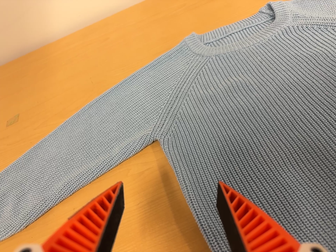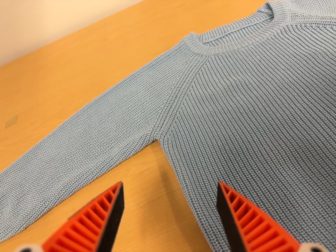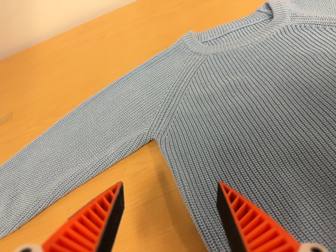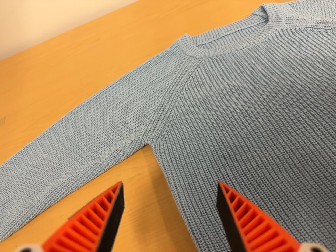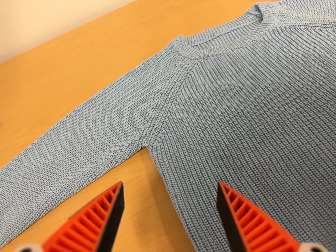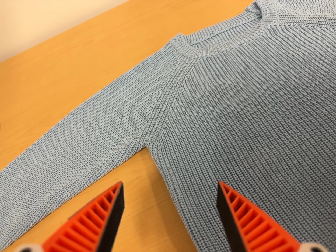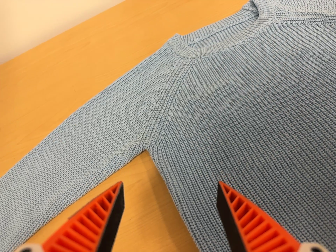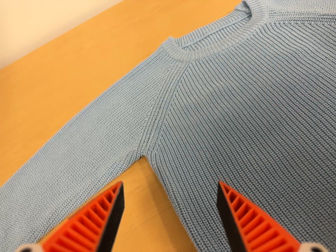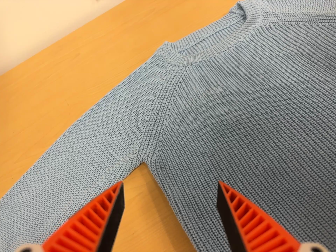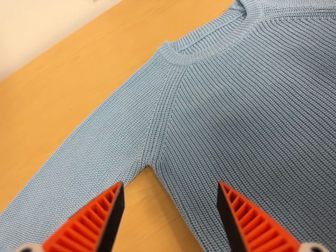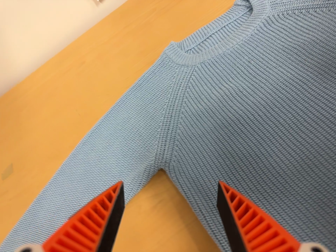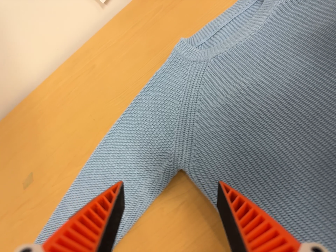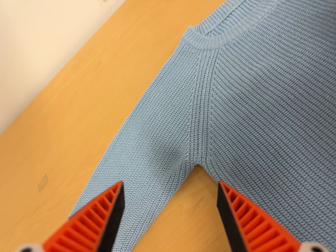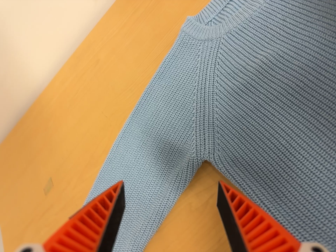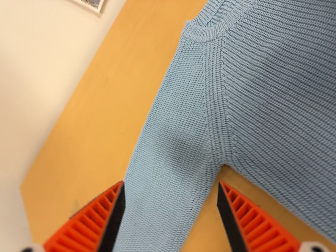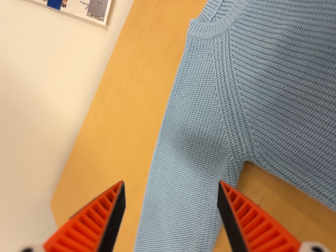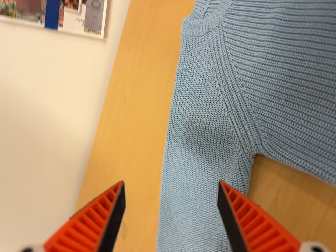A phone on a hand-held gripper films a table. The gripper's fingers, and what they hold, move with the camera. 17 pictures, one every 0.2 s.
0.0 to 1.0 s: The camera shifts only a little, or ends up much as it began.
1.0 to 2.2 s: The camera travels toward the top of its view, about 5 cm. It rolls about its line of sight by about 15 degrees, and the scene rotates counterclockwise.
2.2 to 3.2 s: The camera swings to its left by about 15 degrees, and the scene slides to the right. It travels forward, about 5 cm, so what stands in front looms larger. It rolls about its line of sight by about 30 degrees, and the scene rotates counterclockwise.
The film runs backward here.
